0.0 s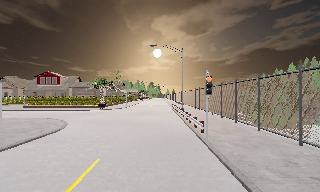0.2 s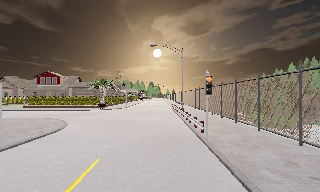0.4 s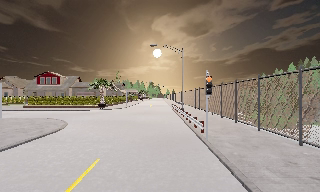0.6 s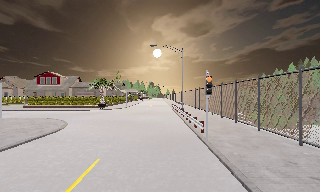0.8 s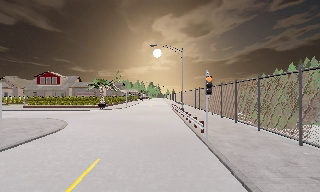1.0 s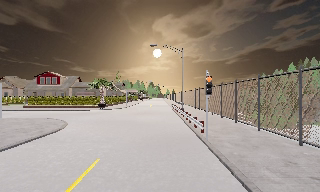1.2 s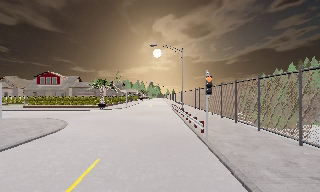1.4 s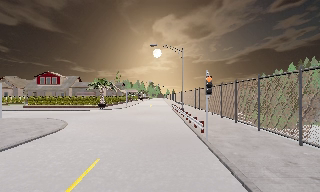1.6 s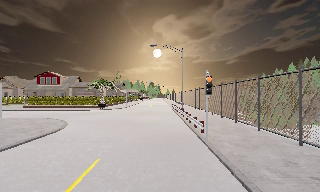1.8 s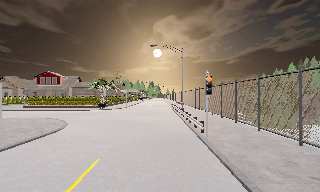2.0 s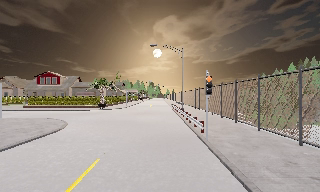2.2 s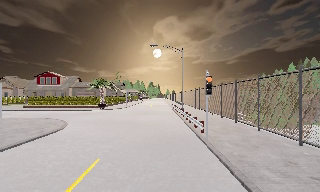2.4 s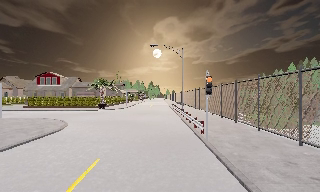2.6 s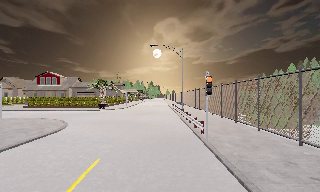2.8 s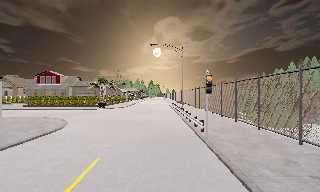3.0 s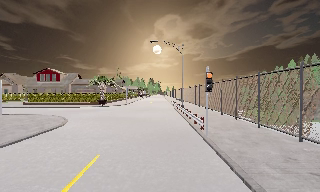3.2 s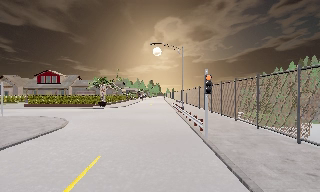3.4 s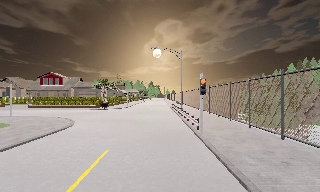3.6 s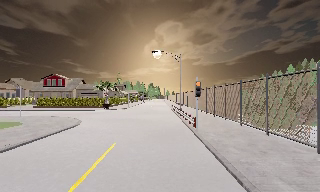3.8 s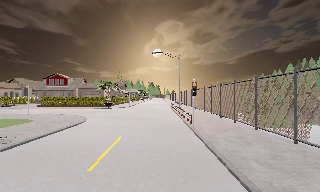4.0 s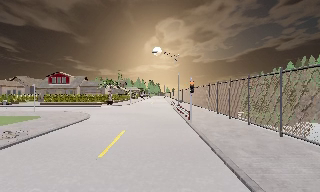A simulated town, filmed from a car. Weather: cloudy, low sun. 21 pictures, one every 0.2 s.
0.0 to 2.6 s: The camera keeps its place and its aim.
2.6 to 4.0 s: The camera travels backward, about 4 m, so what stands in front gets smaller. It gains speed.
The film runs backward here.
